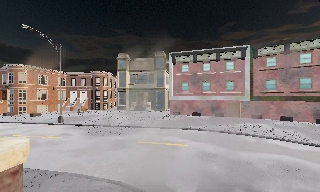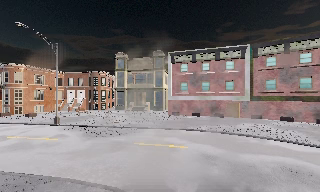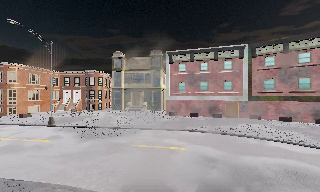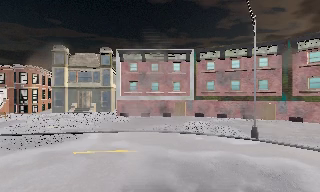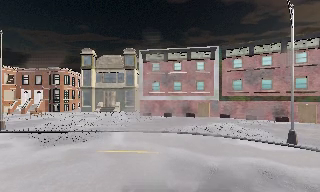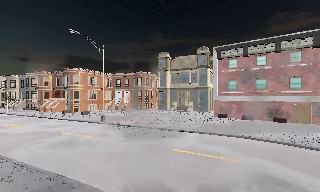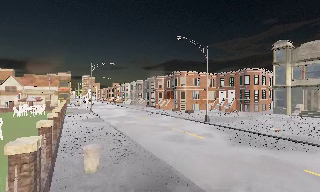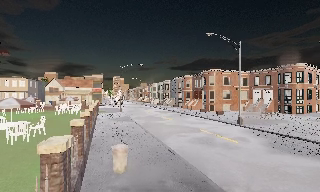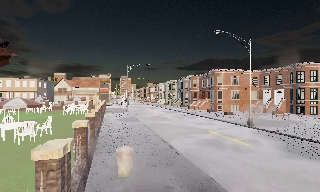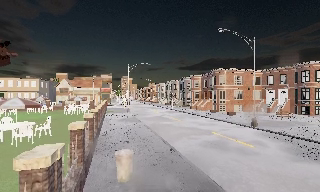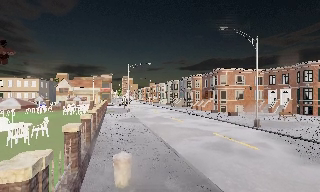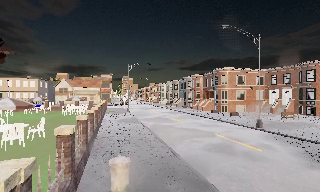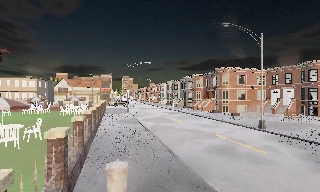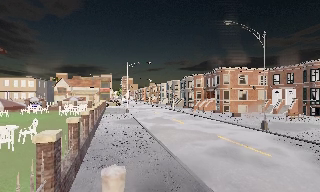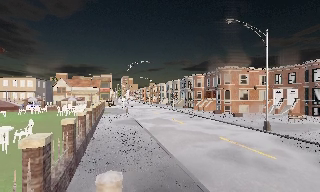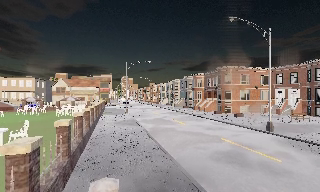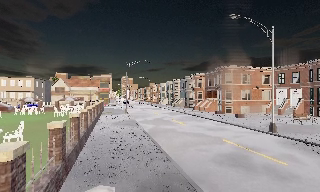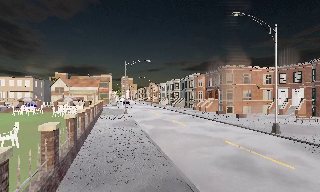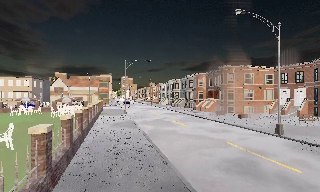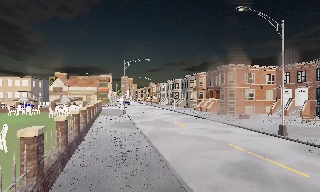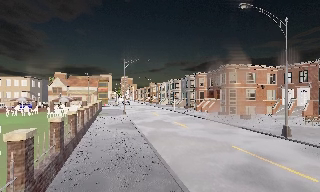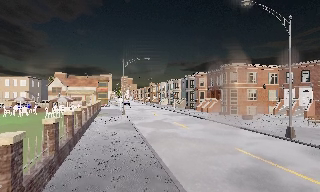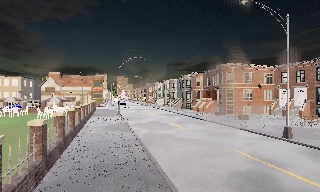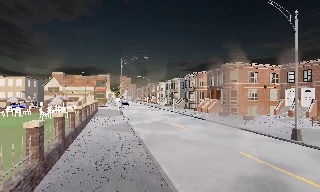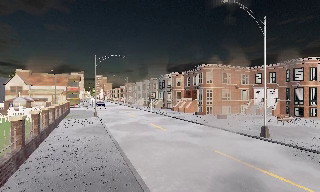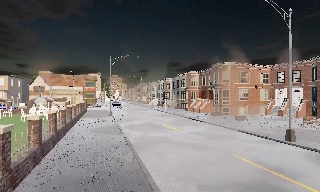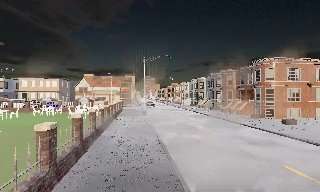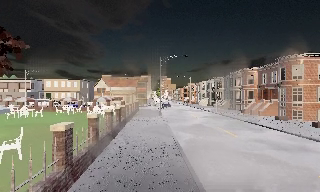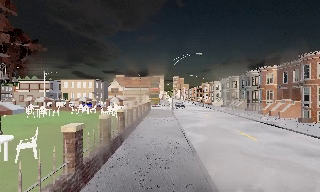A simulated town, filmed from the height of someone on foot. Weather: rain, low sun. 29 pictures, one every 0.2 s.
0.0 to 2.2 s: The camera pans to its left, which is counterclockwise from overhead, by about 65 degrees. It travels forward, about 3 m.
2.2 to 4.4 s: The camera travels forward, about 3.5 m, so what stands in front looms larger.
4.4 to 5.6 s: The camera pans to its left, which is counterclockwise from overhead, by about 20 degrees. It travels forward, about 2 m, so what stands in front looms larger.
The film runs forward here.
